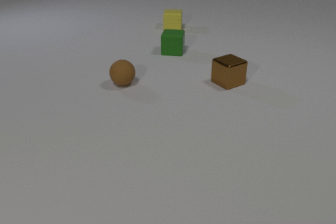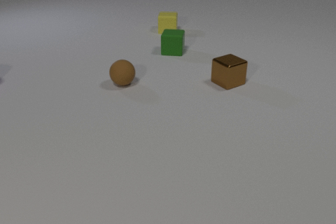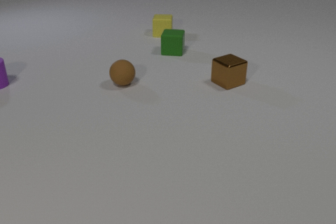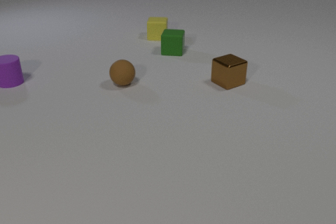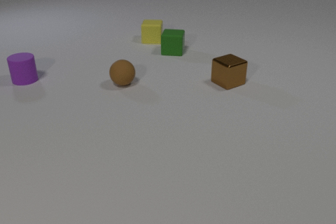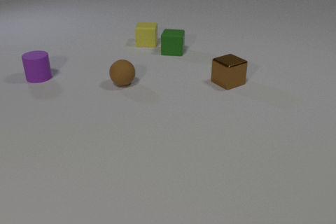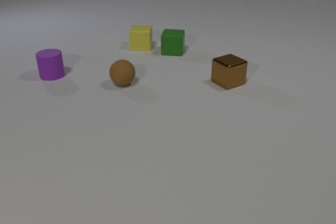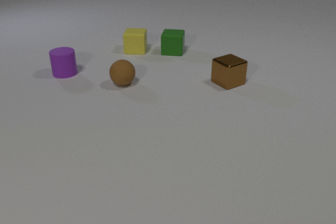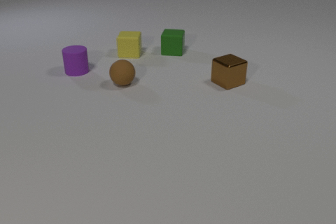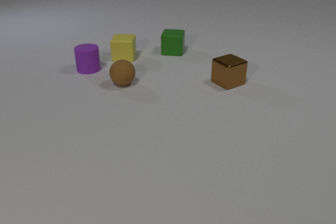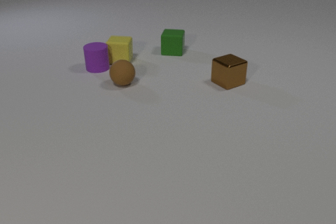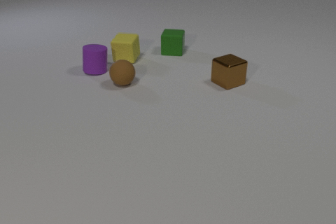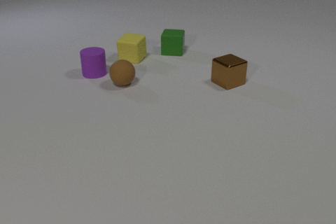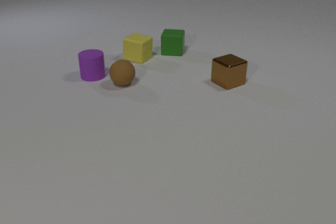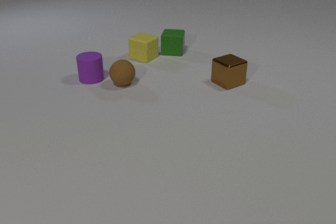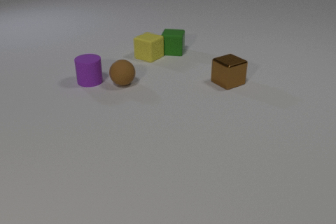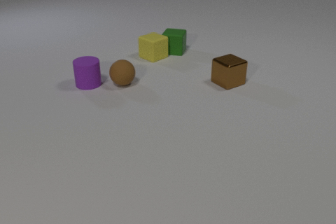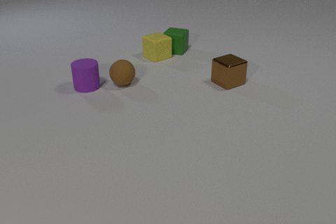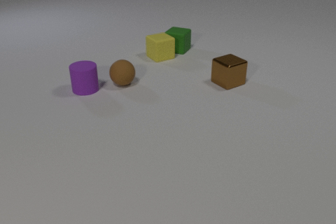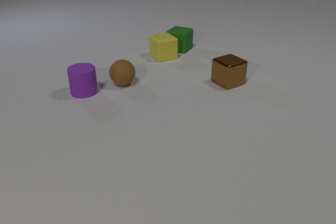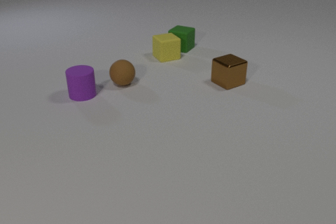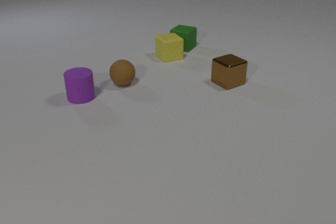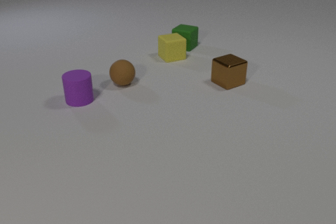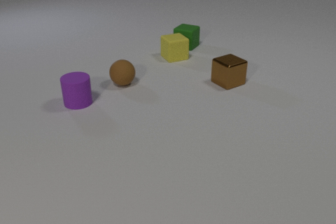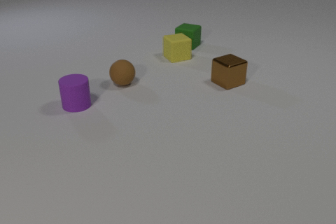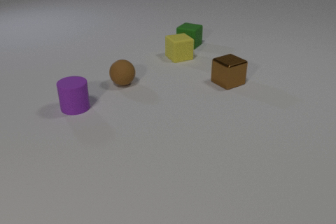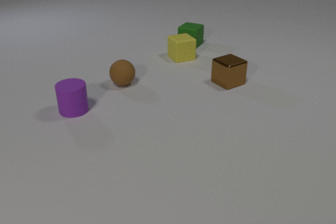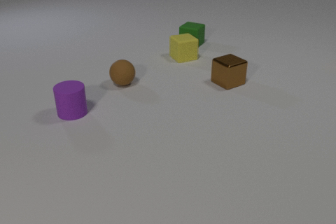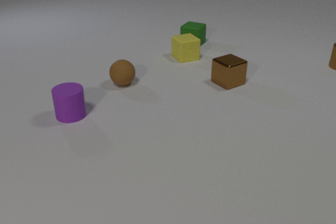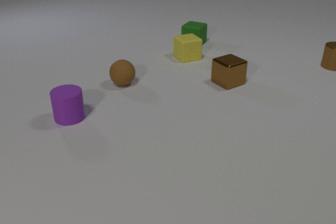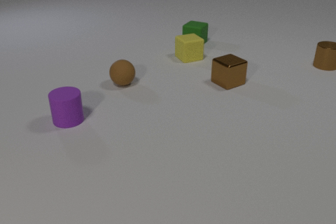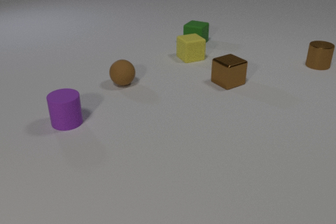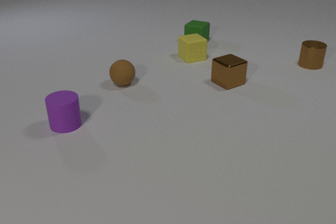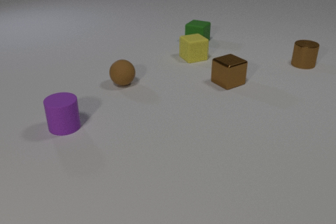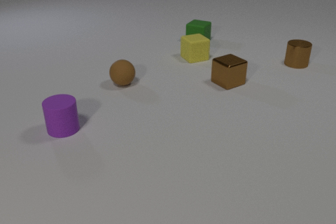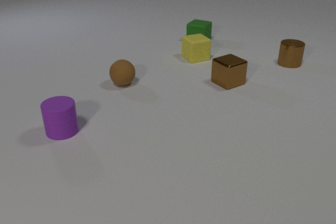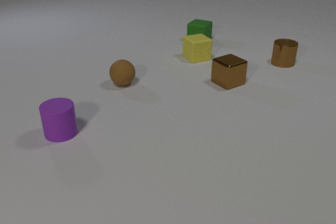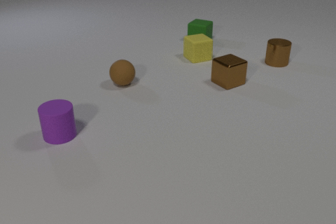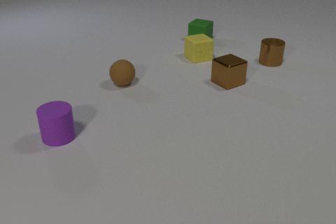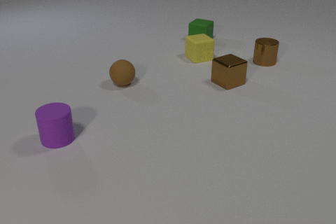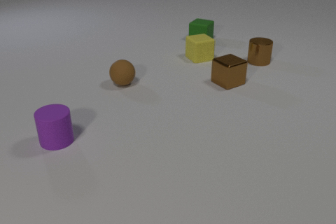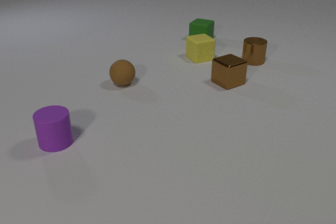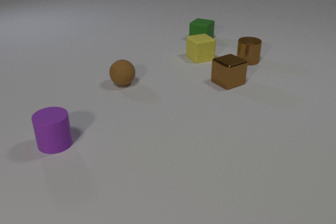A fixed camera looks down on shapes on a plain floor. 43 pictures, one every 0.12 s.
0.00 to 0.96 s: The purple rubber cylinder comes in at the left edge, slides to the right. The yellow rubber cube slides toward the camera and to the left.
0.96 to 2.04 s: The purple rubber cylinder slides toward the camera. The yellow rubber cube slides to the right, spins clockwise seen from above by about 45 degrees, its near face sliding to the left. The purple rubber cylinder and the yellow rubber cube collide. The yellow rubber cube and the green rubber cube collide.
2.04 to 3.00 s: The purple rubber cylinder slides toward the camera. The yellow rubber cube slides to the right. The green rubber cube slides away from the camera and to the right.
3.00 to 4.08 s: The purple rubber cylinder slides toward the camera. The yellow rubber cube slides to the right. The green rubber cube slides away from the camera and to the right. The brown metal cylinder comes in at the right edge, slides to the left.
4.08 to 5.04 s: The purple rubber cylinder slides toward the camera. The yellow rubber cube slides to the right. The green rubber cube slides away from the camera. The brown metal cylinder slides to the left.
How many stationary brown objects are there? 2.
How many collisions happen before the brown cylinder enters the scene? 2.
How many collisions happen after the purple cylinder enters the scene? 2.
